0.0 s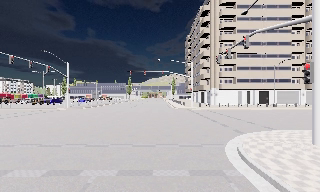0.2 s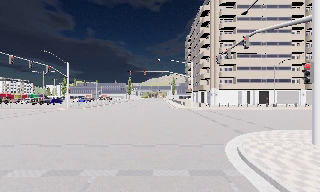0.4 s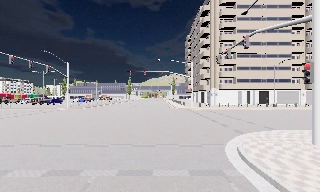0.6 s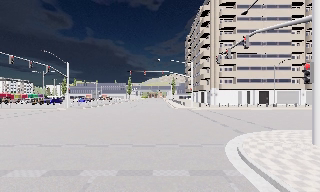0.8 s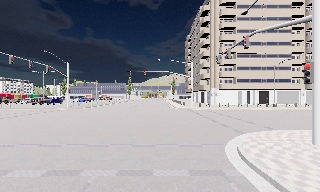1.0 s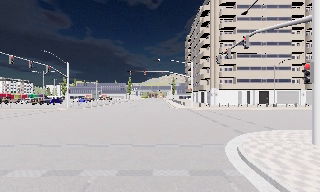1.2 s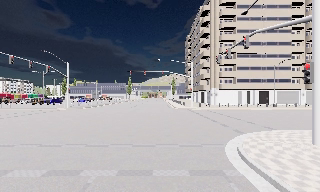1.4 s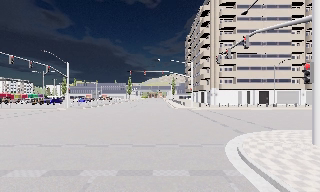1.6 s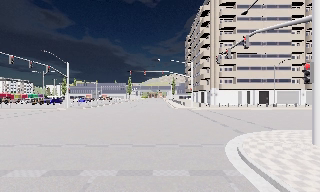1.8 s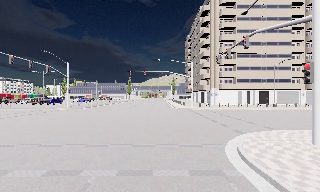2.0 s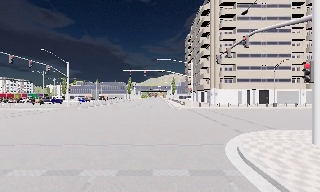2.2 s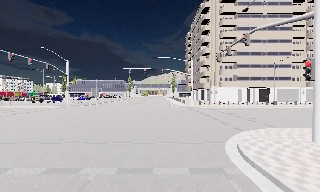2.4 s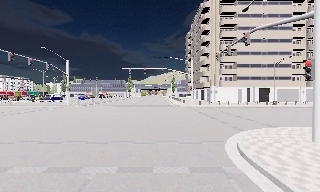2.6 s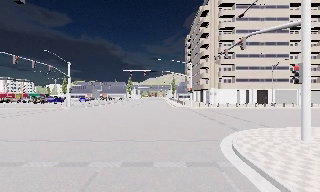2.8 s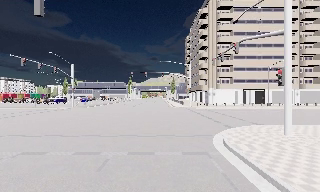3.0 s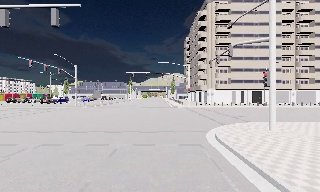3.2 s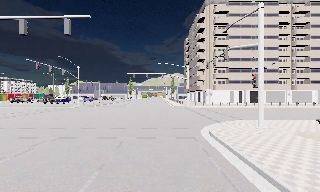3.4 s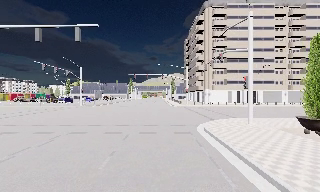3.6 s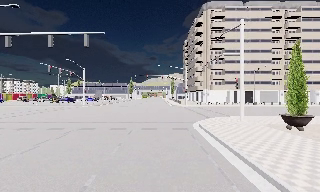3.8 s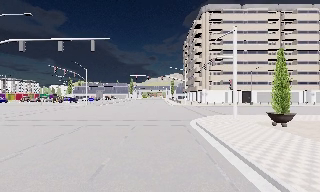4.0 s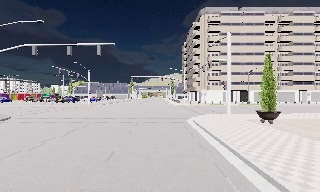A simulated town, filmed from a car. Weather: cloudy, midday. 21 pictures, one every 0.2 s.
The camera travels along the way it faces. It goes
backward.
0.0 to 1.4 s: The camera keeps its place and its aim.
1.4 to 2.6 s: The camera travels backward, about 0.5 m, so what stands in front gets smaller. It gains speed.
2.6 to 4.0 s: The camera travels backward, about 8 m, so what stands in front gets smaller.
The film runs backward here.
